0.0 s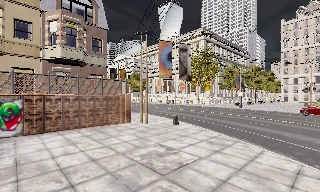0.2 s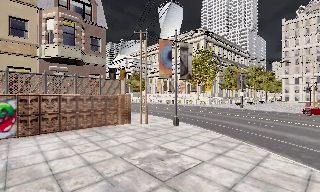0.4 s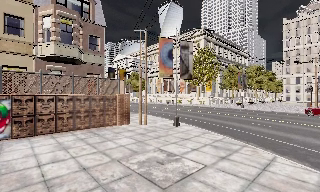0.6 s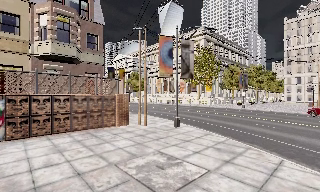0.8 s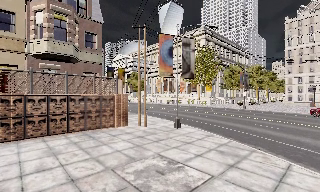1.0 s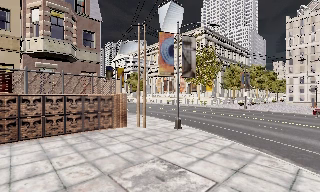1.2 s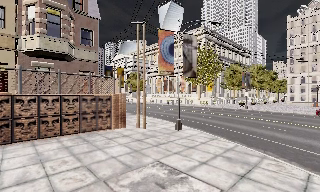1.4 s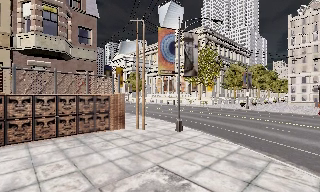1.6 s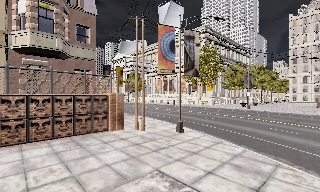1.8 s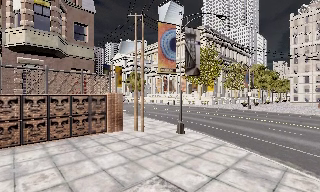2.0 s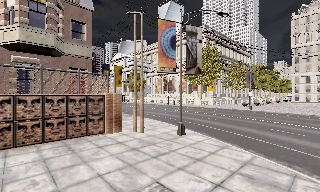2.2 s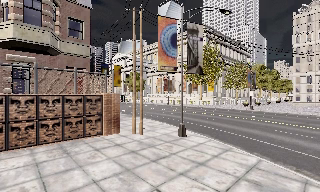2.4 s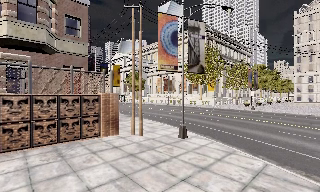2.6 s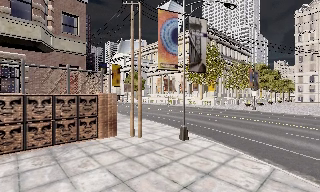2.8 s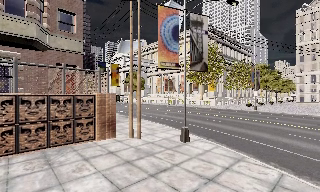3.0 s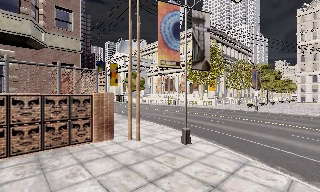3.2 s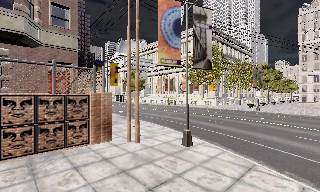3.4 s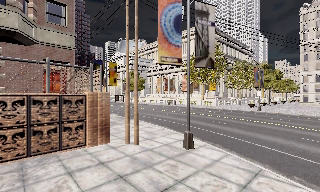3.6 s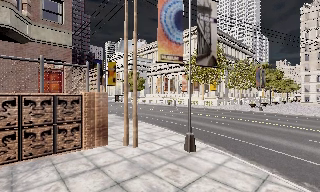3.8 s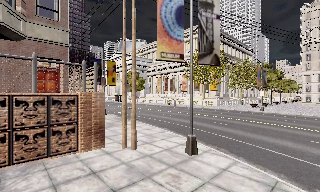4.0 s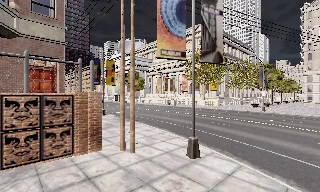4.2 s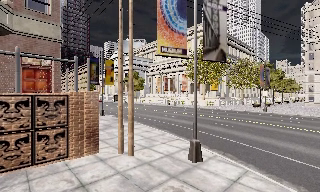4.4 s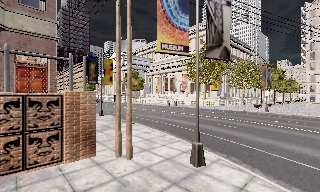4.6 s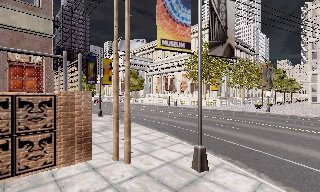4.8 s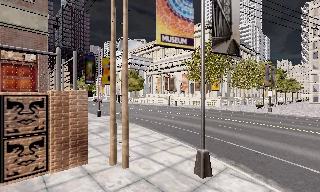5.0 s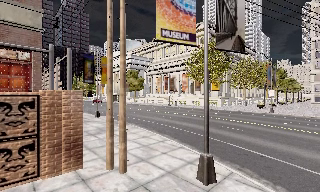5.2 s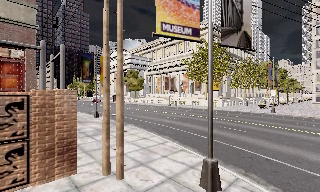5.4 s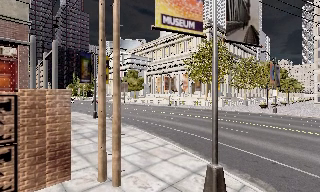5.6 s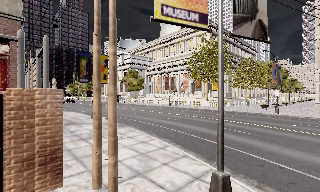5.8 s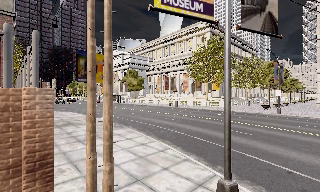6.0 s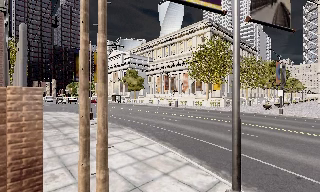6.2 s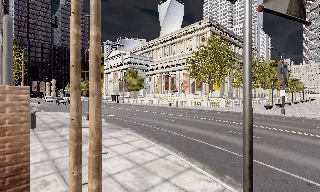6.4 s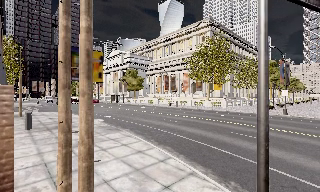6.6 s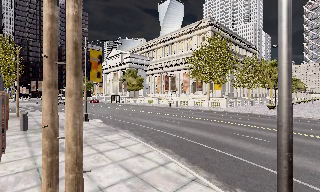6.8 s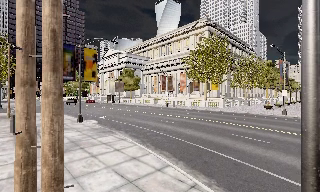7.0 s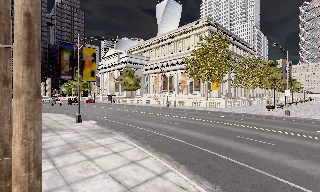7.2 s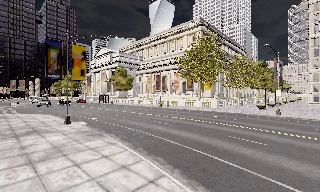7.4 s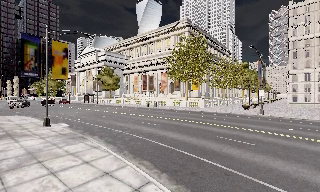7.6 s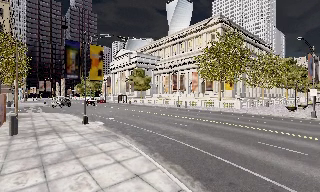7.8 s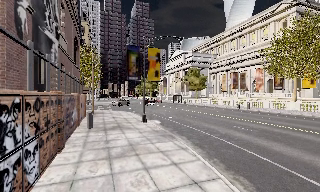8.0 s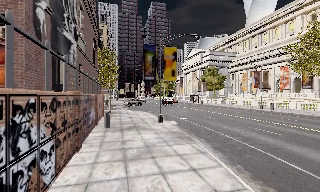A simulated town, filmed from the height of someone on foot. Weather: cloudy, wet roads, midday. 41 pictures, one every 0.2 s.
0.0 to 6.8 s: The camera travels forward, about 11 m, so what stands in front looms larger.
6.8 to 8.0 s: The scene slides to the right, as the camera pans about 30 degrees to its left. It travels forward, about 2 m, so what stands in front looms larger.
The film runs forward here.
